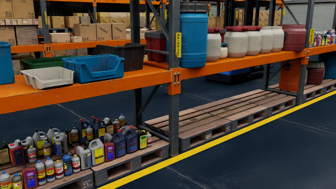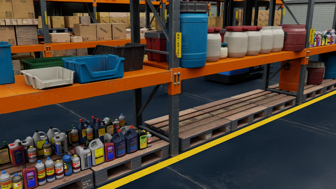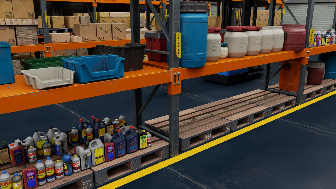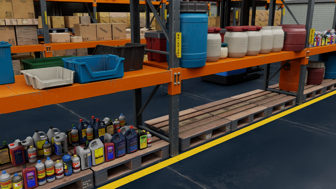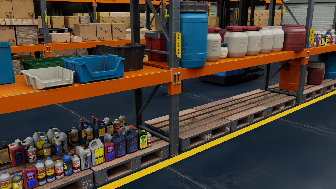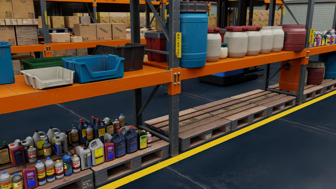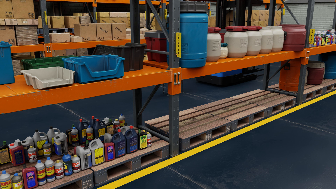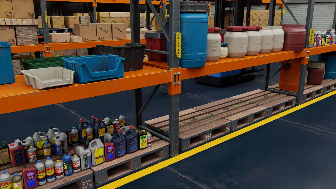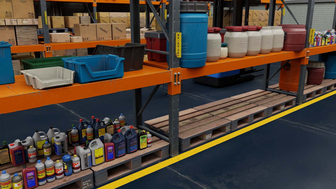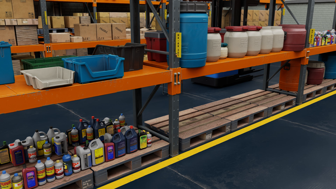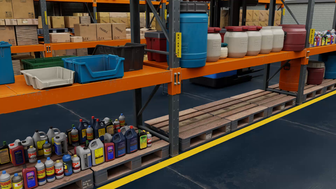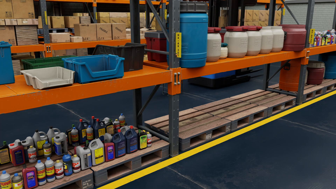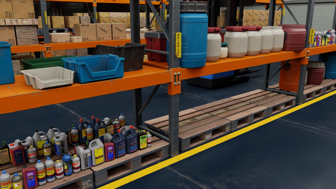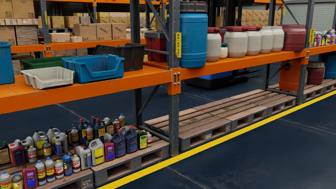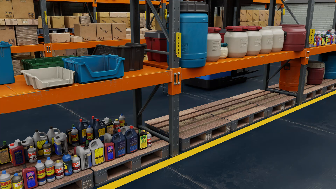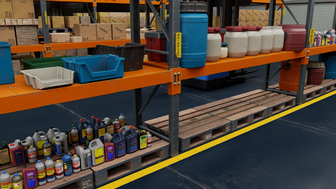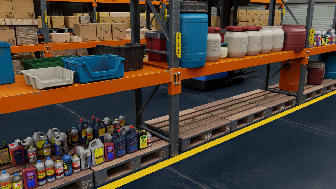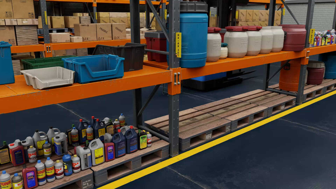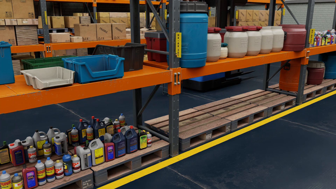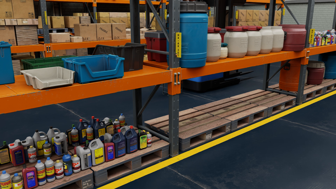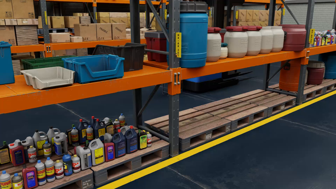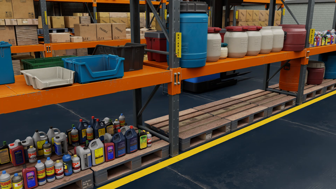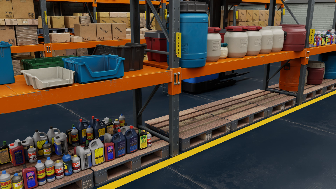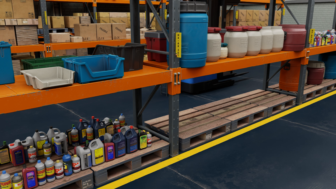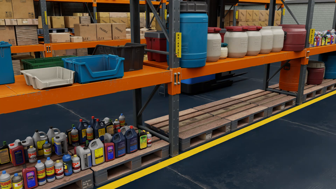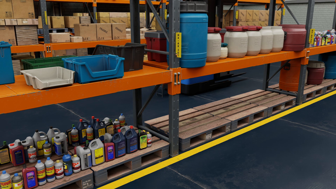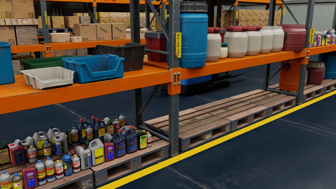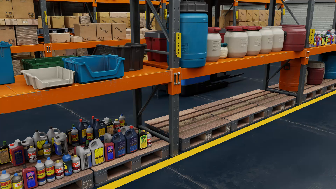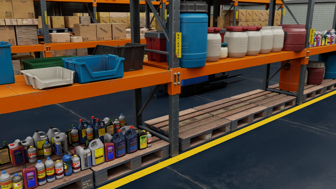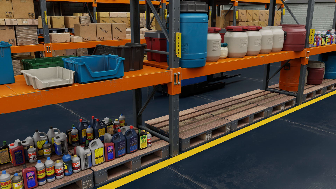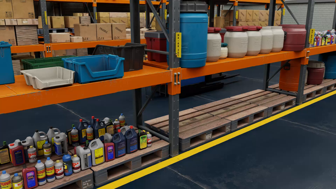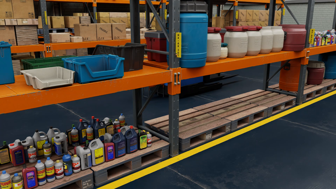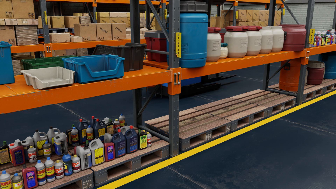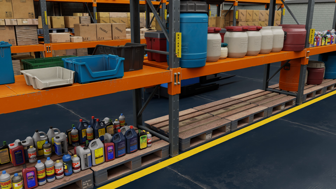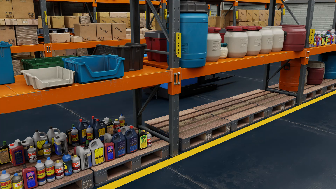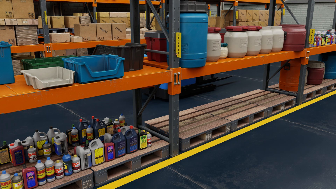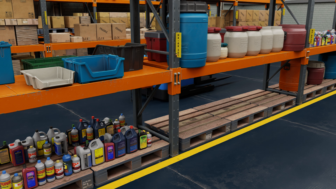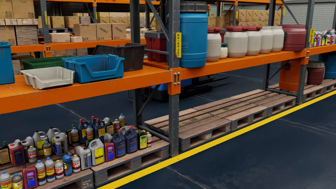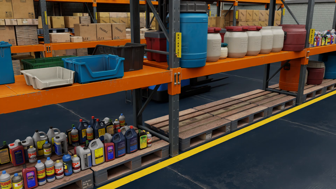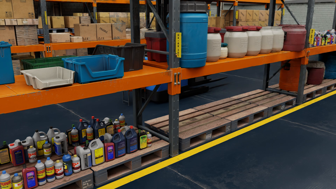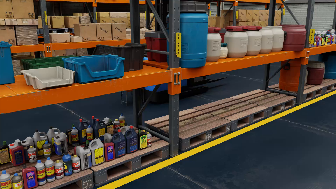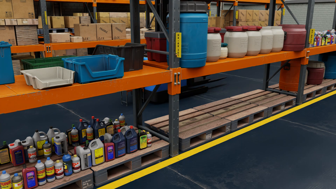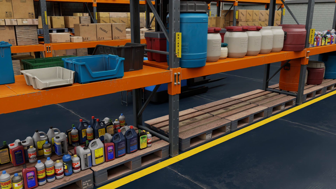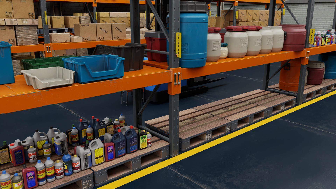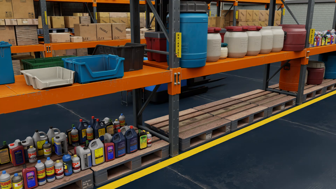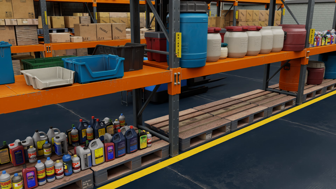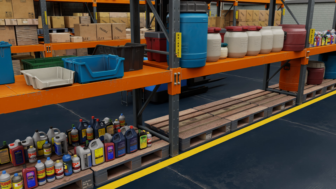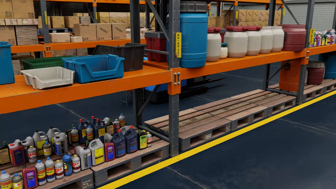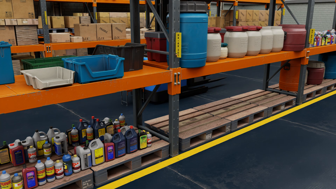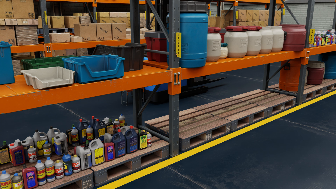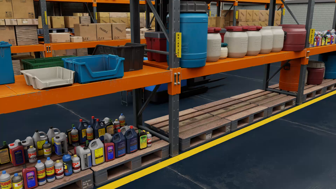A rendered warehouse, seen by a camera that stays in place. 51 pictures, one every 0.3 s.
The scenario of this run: A forklift runs into an object in its way.
